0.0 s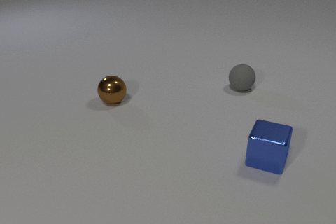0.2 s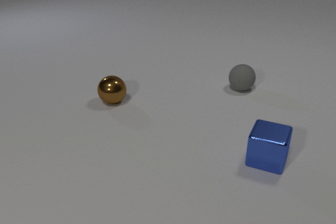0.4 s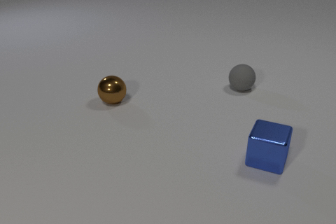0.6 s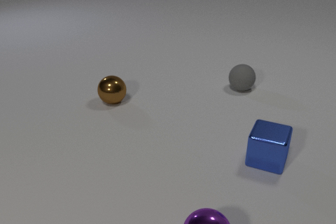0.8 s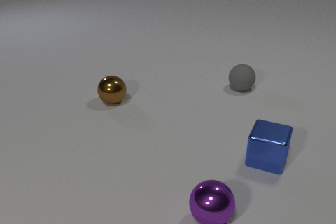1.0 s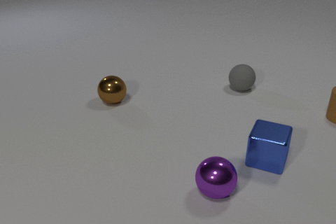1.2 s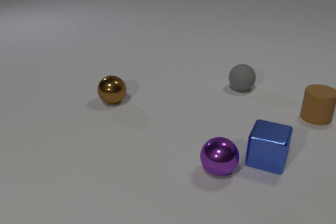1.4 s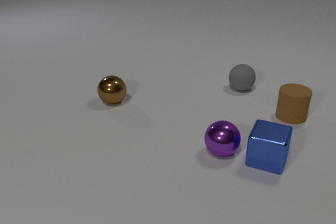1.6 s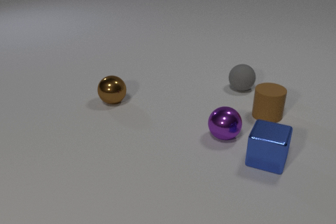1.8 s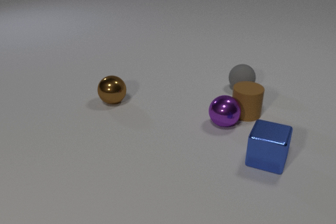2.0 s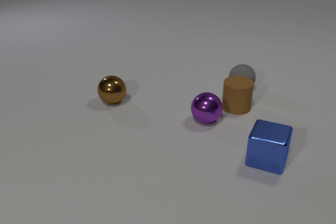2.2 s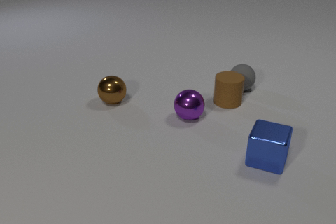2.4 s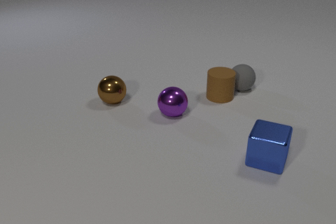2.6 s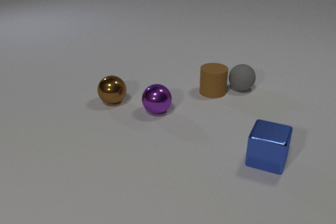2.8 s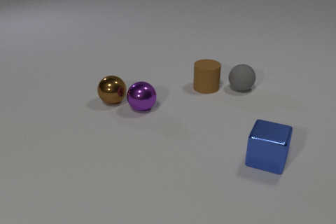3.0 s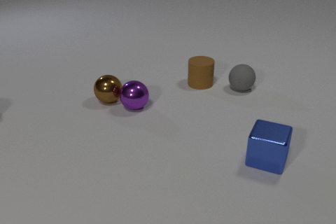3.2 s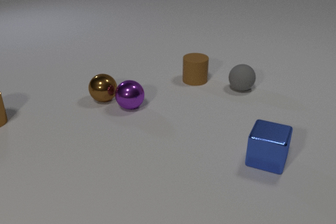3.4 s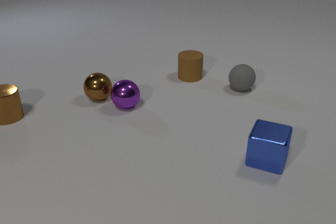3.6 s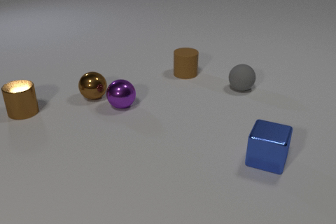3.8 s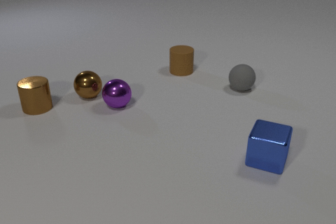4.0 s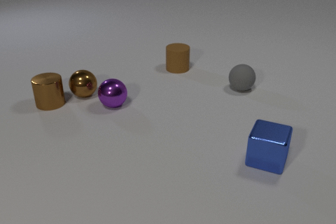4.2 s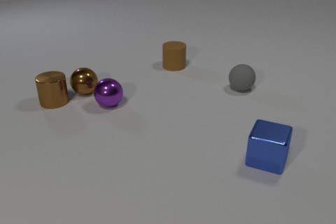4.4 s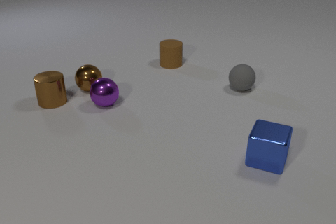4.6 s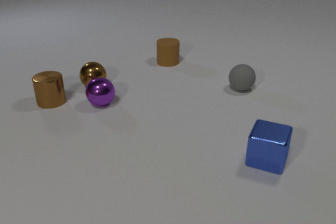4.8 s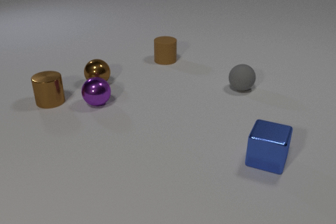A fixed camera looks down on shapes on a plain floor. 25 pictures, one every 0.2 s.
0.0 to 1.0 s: The purple metal sphere comes in at the bottom edge, rolls away from the camera. The brown rubber cylinder comes in at the right edge.
1.0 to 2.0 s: The purple metal sphere rolls away from the camera. The brown rubber cylinder slides to the left. The purple metal sphere and the brown rubber cylinder collide.
2.0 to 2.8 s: The purple metal sphere rolls to the left. The brown rubber cylinder slides away from the camera and to the left.
2.8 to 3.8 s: The purple metal sphere rolls to the left. The brown rubber cylinder slides away from the camera and to the left. The brown metal sphere rolls to the left and away from the camera. The brown metal cylinder comes in at the left edge, slides to the right. The purple metal sphere and the brown metal sphere collide.
3.8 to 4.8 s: The purple metal sphere rolls to the left. The brown rubber cylinder slides away from the camera and to the left. The brown metal sphere rolls away from the camera. The brown metal cylinder slides to the right and away from the camera. The brown metal sphere and the brown metal cylinder collide.
What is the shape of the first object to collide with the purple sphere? cylinder.
What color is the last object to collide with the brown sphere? brown.
Are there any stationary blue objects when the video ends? yes.
